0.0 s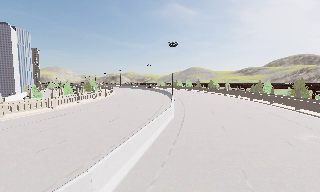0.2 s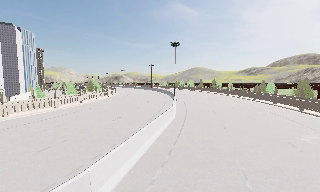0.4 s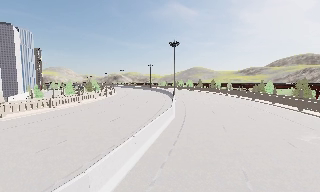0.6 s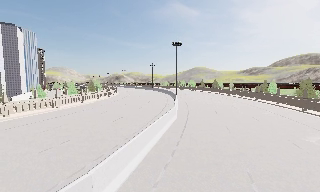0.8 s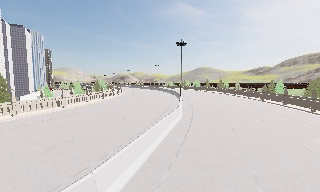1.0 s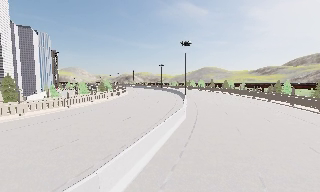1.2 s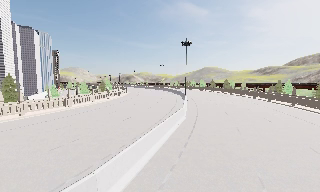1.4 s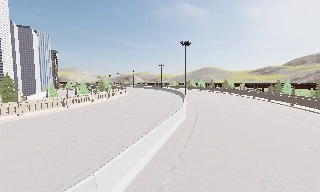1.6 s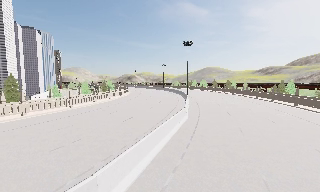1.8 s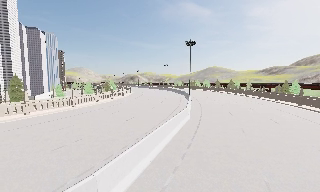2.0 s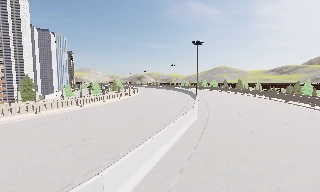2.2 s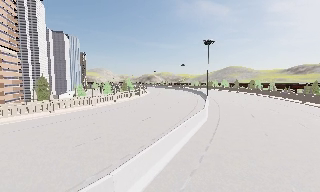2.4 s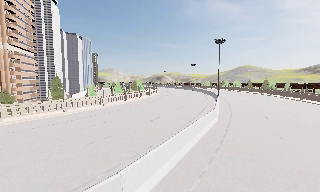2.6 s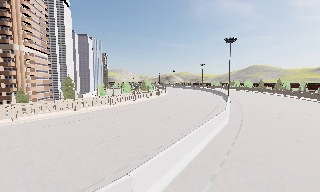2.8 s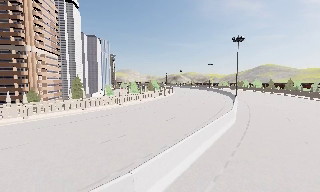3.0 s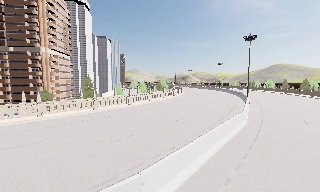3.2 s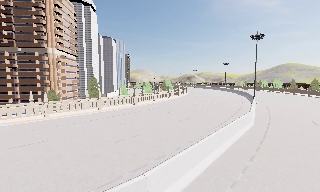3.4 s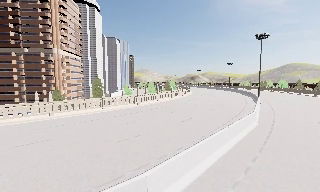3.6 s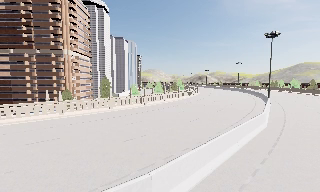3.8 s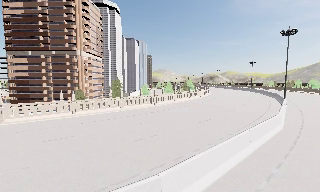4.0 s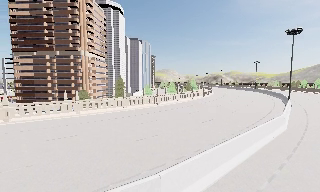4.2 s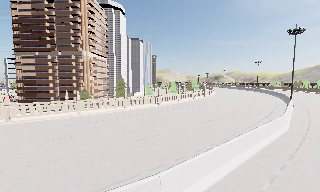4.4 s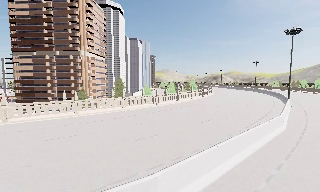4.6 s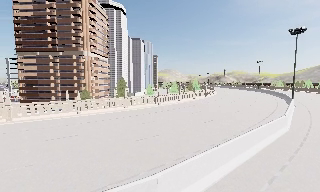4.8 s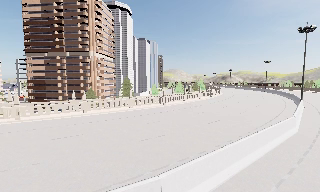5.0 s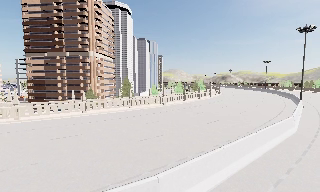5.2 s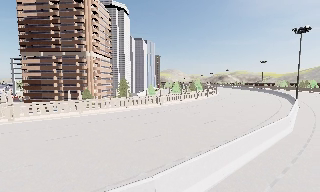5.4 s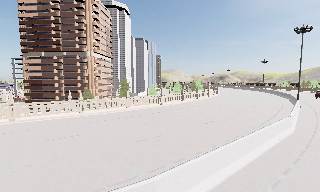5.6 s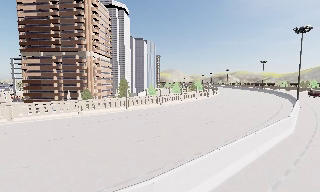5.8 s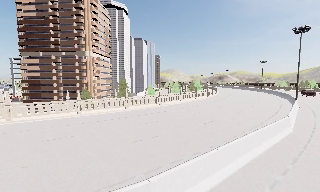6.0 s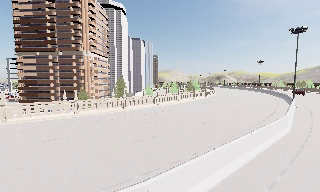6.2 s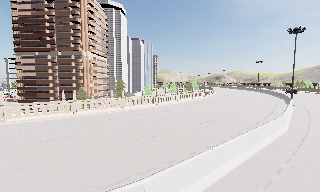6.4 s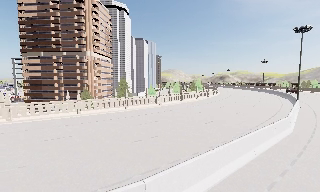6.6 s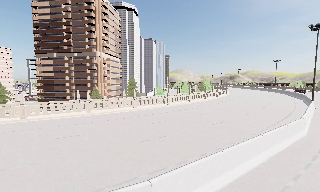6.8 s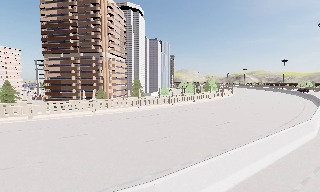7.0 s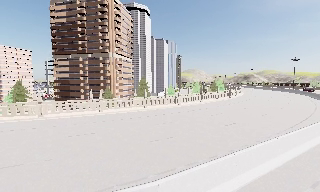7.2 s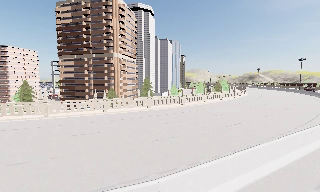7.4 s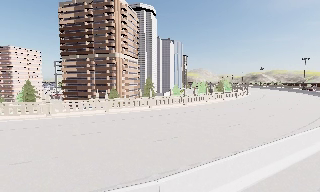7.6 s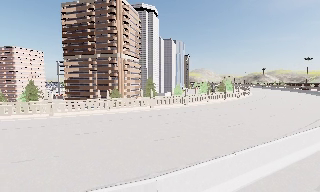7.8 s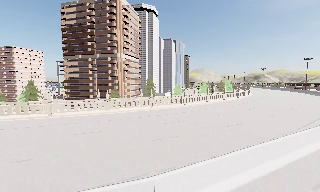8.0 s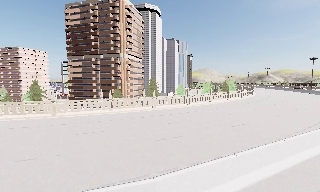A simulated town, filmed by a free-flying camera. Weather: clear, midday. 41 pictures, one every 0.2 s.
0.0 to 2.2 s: The camera pans to its left, which is counterclockwise from overhead, by about 10 degrees. It travels forward, about 0.5 m, so what stands in front looms larger.
2.2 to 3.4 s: The camera swings to its left by about 15 degrees, and the scene slides to the right.
3.4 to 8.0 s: The scene slides to the right, as the camera pans about 20 degrees to its left. It travels to its right, about 1.5 m.
The film runs forward here.
